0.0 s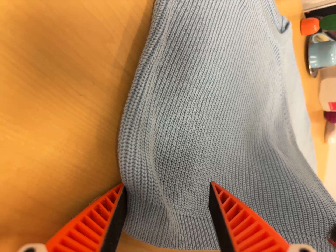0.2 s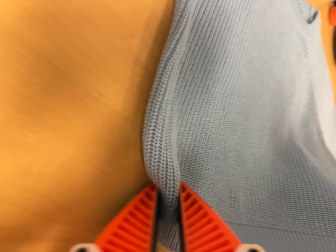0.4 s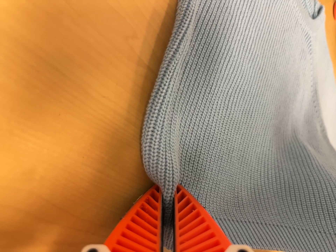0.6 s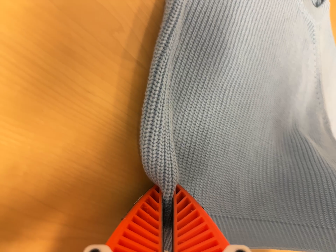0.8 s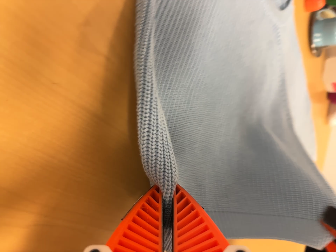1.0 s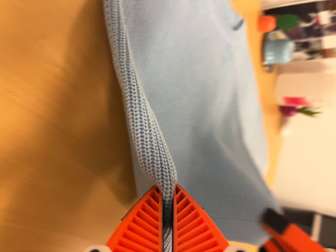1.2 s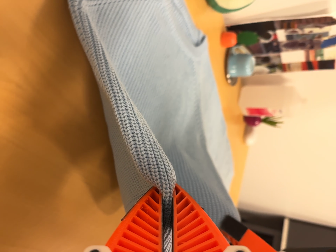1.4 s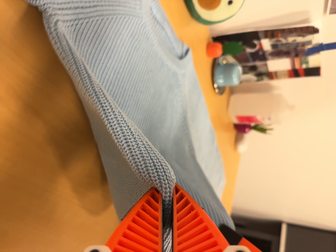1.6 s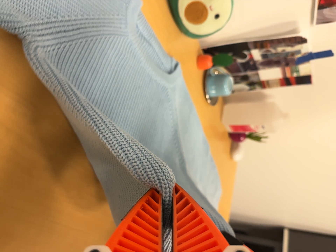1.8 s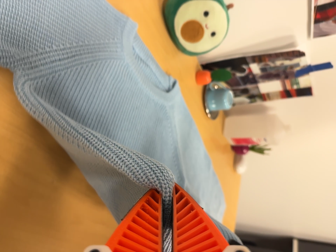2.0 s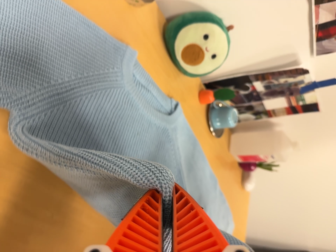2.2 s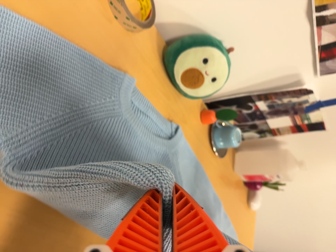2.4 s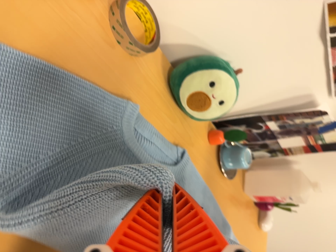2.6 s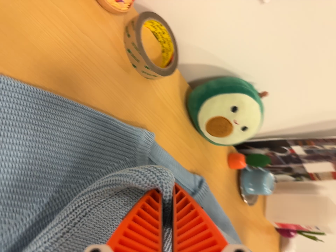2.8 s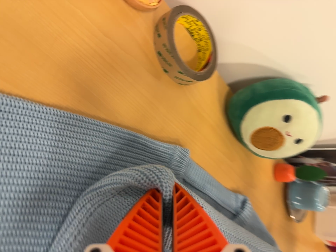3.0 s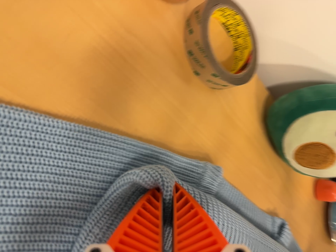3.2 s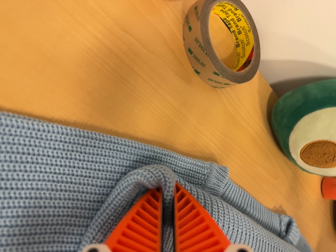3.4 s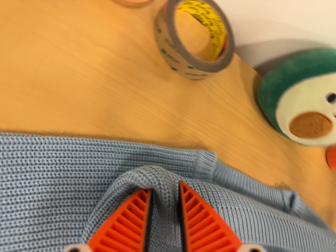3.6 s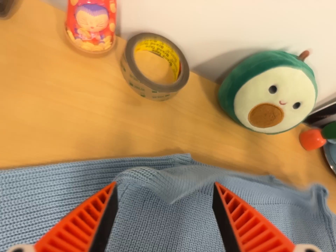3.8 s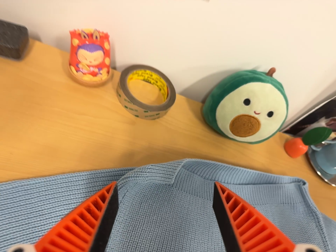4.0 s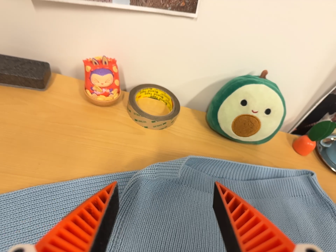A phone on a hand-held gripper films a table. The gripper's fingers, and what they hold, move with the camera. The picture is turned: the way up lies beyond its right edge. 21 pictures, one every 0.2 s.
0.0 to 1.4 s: The camera swings to its right by about 15 degrees, and the scene slides to the left. It travels to its right, about 9 cm, so close, fixed things drift to the left.
1.4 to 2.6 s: The camera pans to its left by about 10 degrees. It travels toward the top of its view and forward, about 18 cm, so close, fixed things drift downward. Its aim tips toward the top of its view by about 10 degrees, and the scene shifts downward.
2.6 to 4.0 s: The camera pans to its left by about 25 degrees. It travels to its right and backward, about 14 cm. Its aim tips toward the top of its view by about 20 degrees, and the scene shifts downward. It rolls about its line of sight by about 30 degrees, and the scene rotates counterclockwise.
The film runs forward here.
